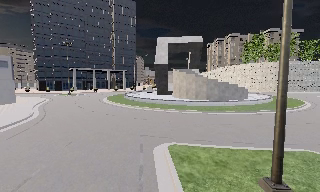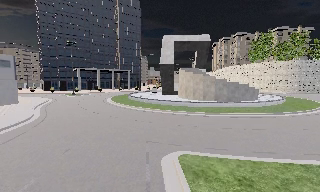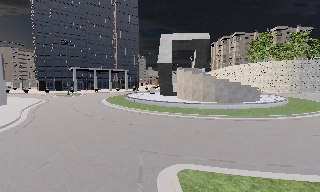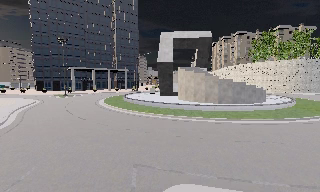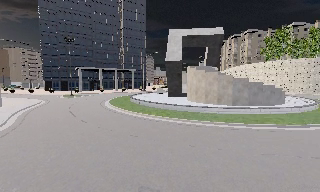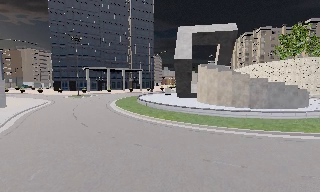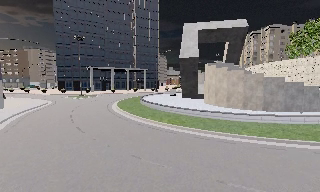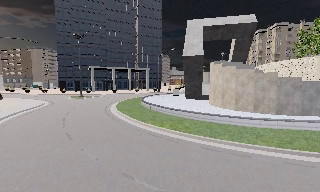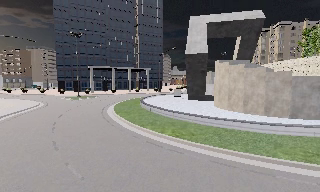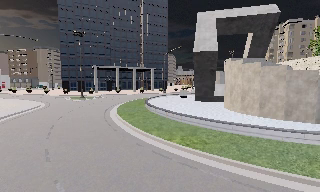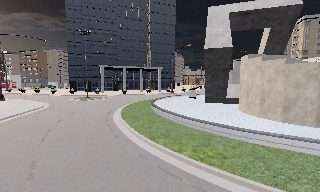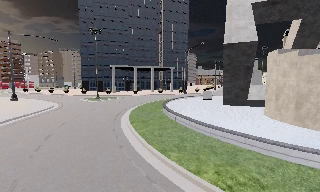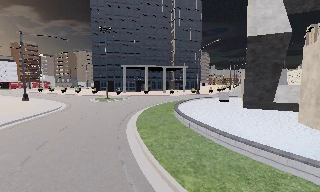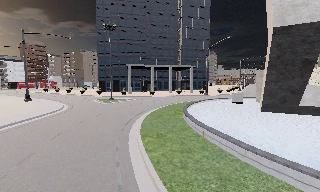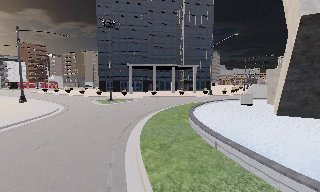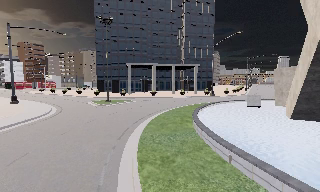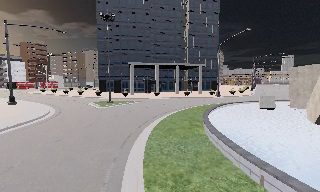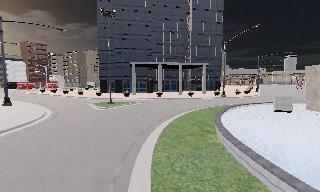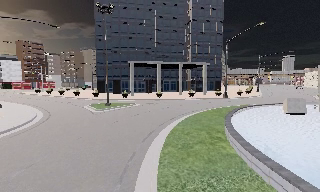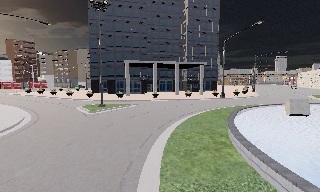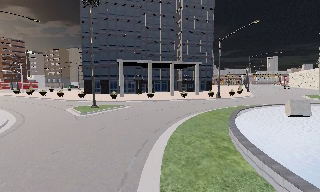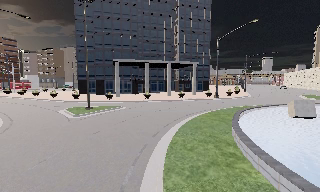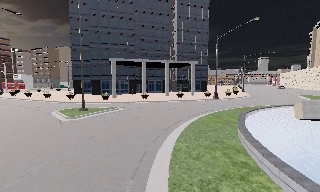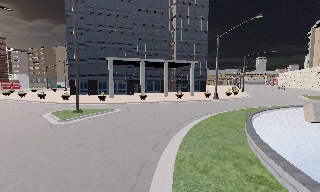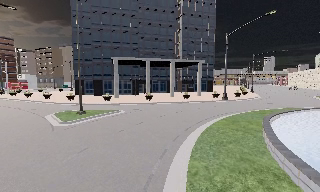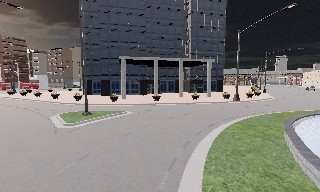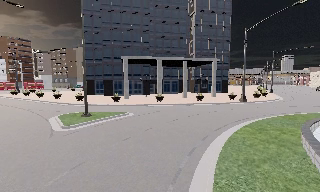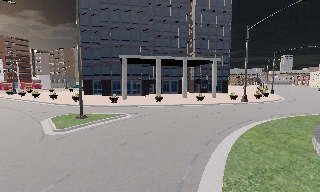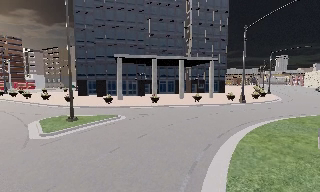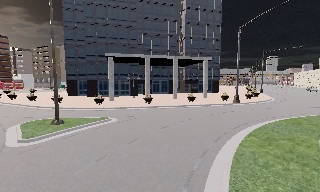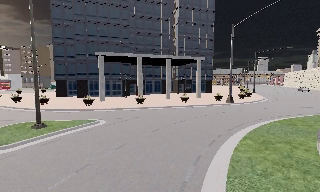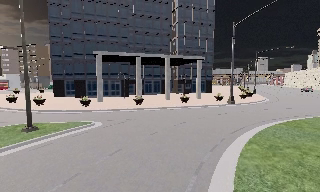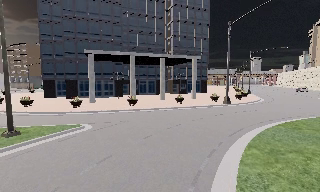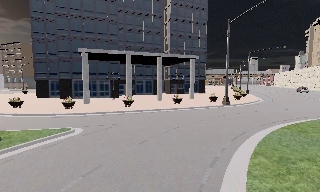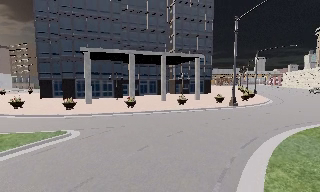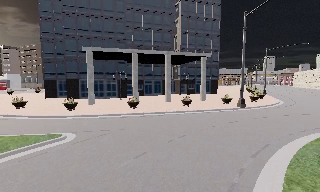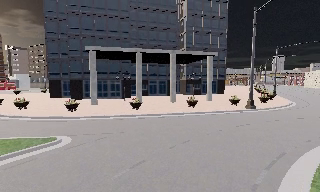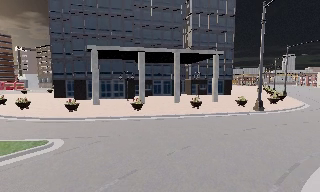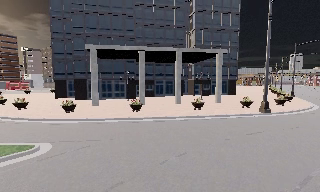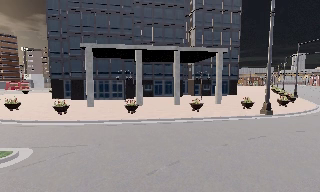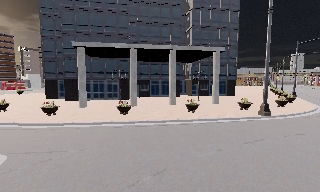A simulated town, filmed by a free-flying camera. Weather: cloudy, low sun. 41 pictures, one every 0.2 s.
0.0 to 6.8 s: The camera swings to its left by about 20 degrees, and the scene slides to the right. It travels forward, about 35 m, so what stands in front looms larger. It loses speed.
6.8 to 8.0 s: The camera travels forward and to its right, about 5 m, so what stands in front looms larger.
The film runs backward here.
